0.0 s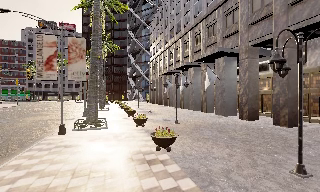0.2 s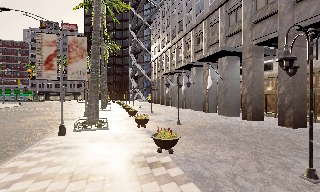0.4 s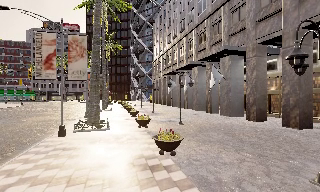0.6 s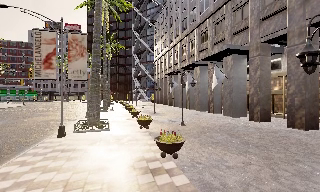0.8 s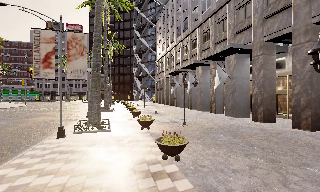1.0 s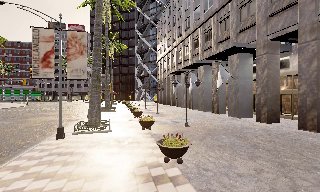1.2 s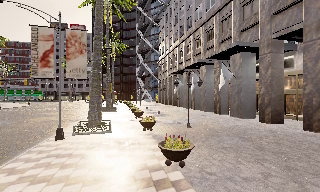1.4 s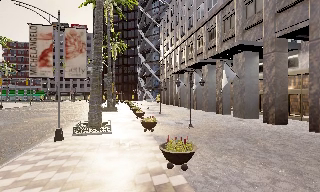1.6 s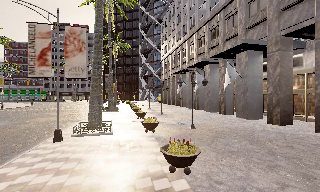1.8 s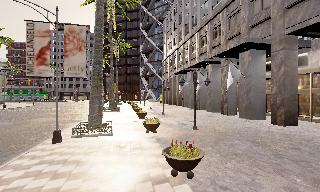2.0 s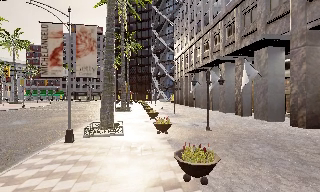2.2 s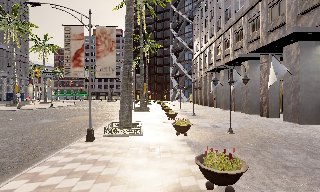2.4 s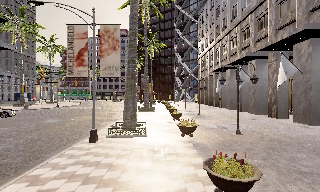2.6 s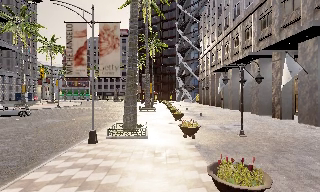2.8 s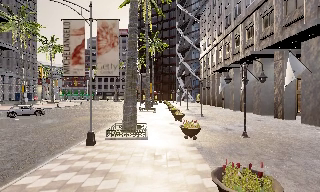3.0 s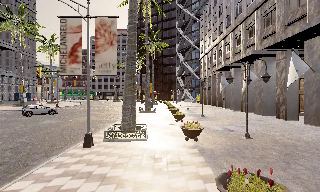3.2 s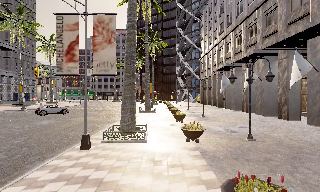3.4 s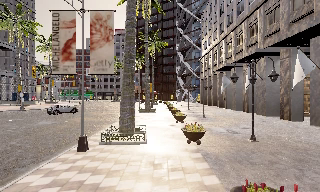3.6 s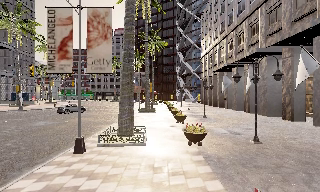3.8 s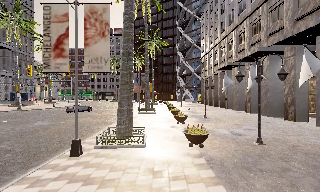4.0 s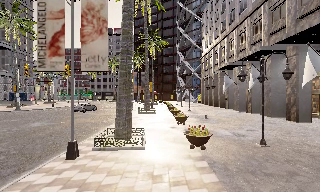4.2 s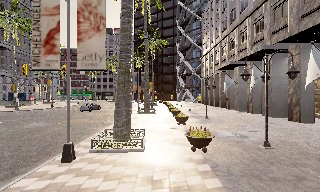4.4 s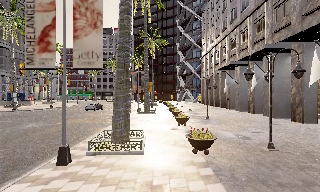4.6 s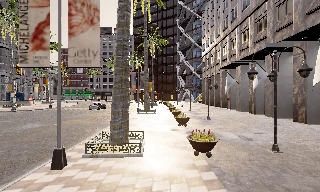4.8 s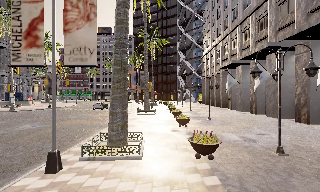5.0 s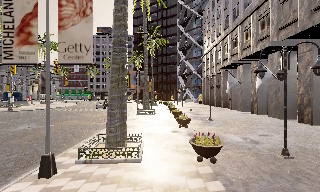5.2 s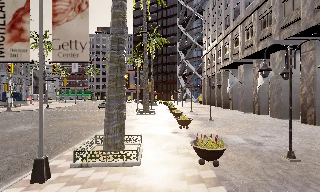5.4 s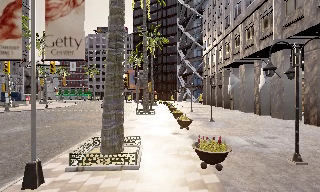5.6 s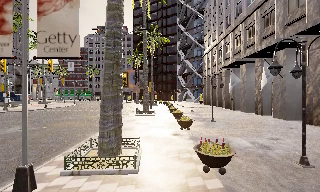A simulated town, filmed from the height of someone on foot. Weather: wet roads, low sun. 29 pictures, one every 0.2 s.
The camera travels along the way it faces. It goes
forward.
0.0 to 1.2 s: The camera travels forward, about 1.5 m, so what stands in front looms larger.
1.2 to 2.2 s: The camera pans to its left, which is counterclockwise from overhead, by about 10 degrees. It travels forward, about 1.5 m, so what stands in front looms larger.
2.2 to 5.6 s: The camera travels forward, about 5 m, so what stands in front looms larger.
The film runs forward here.
